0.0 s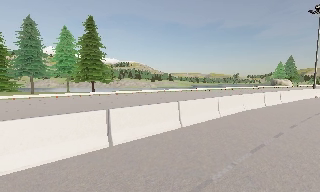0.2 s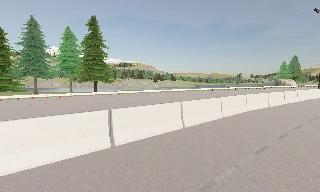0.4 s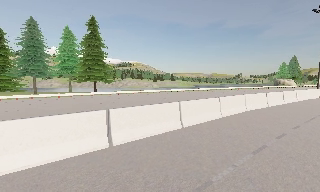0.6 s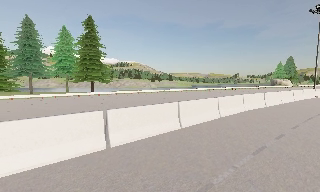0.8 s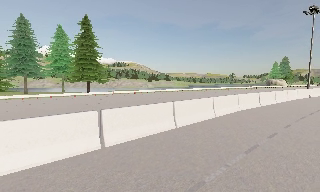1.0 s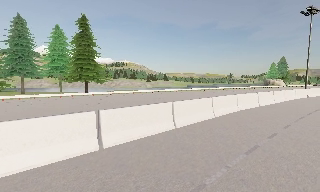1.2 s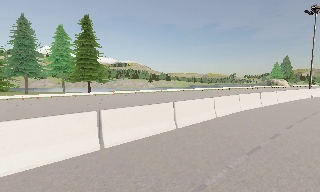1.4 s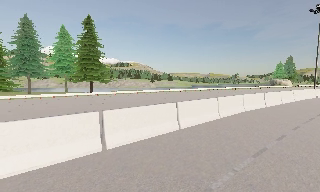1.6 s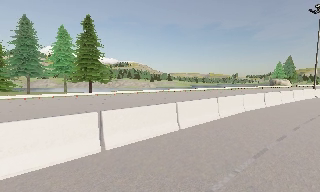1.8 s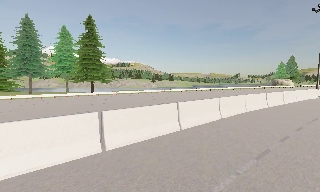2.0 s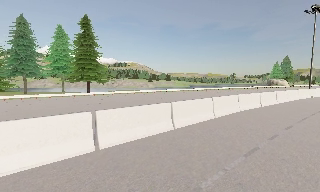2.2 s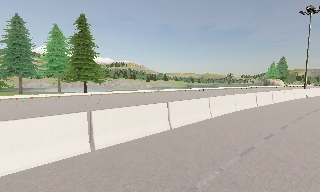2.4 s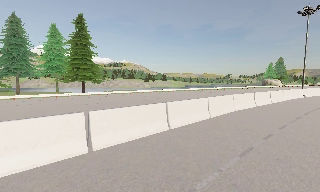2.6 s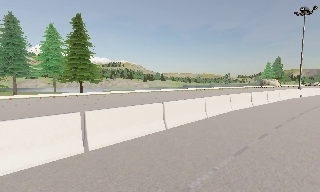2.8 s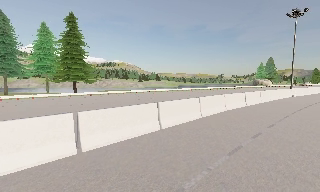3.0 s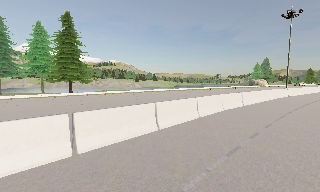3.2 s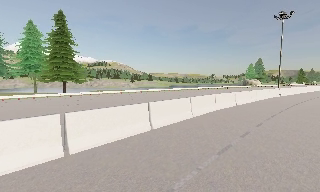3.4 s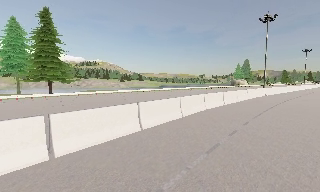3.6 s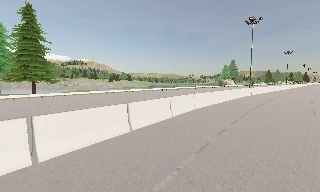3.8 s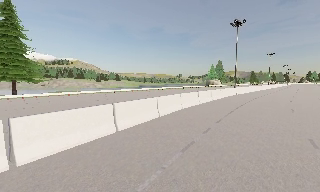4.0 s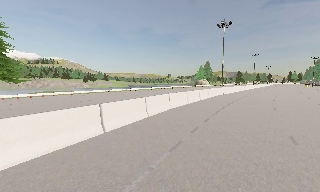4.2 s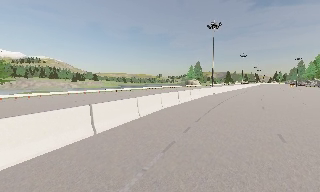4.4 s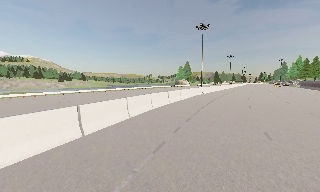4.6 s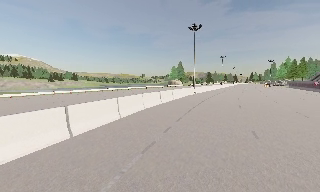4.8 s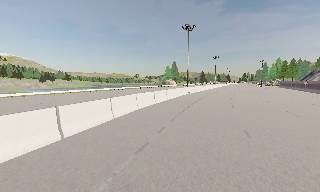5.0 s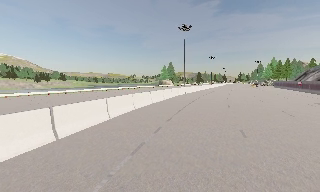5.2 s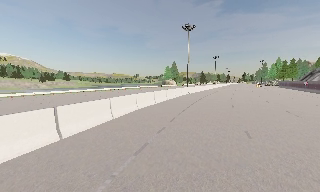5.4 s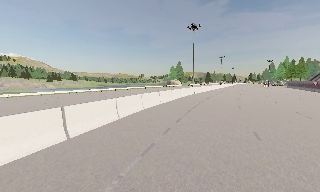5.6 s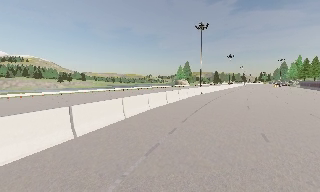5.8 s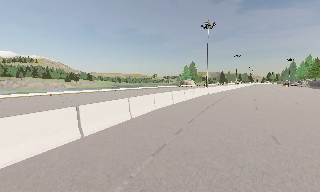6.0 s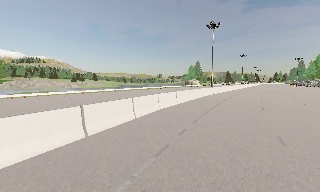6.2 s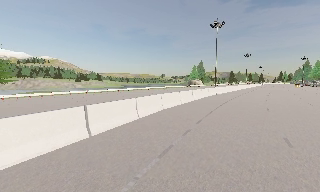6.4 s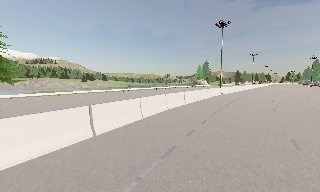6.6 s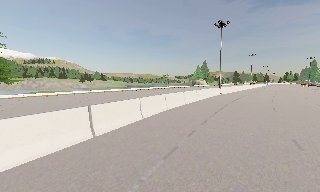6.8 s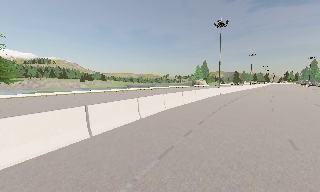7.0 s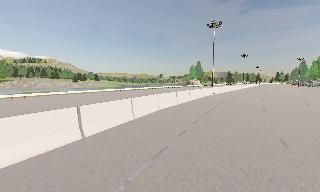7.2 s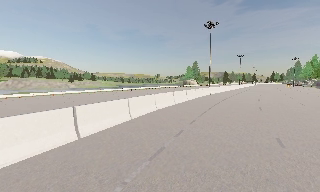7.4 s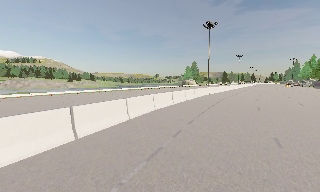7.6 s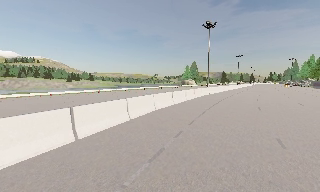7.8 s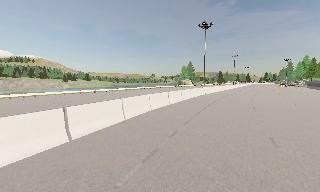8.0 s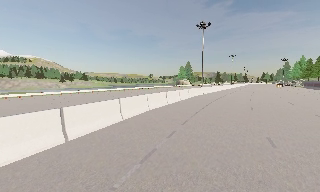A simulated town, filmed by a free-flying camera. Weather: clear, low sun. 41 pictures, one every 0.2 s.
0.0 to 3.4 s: The scene slides to the left, as the camera pans about 10 degrees to its right. It travels to its right, about 0.5 m, so close, fixed things drift to the left.
3.4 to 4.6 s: The camera pans to its right, which is clockwise from overhead, by about 20 degrees.
4.6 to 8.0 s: The camera travels forward, about 0.5 m, so what stands in front looms larger.
The film runs forward here.
